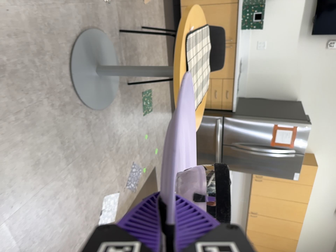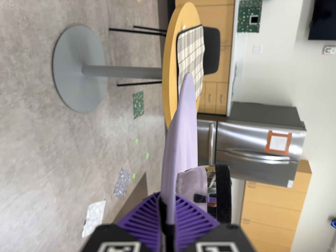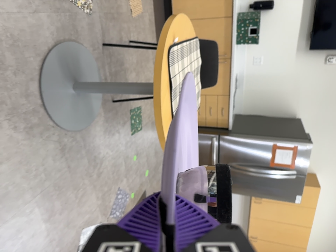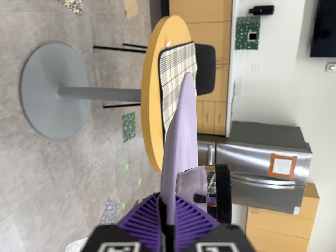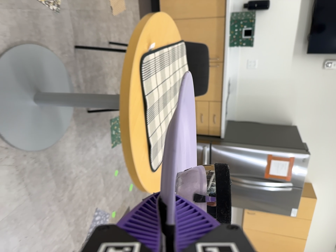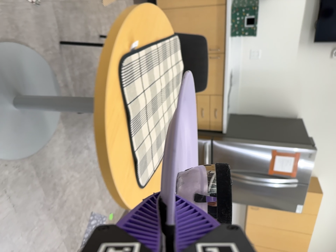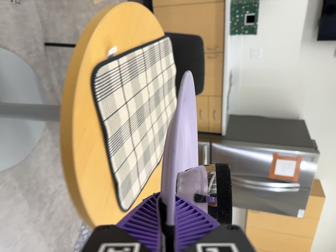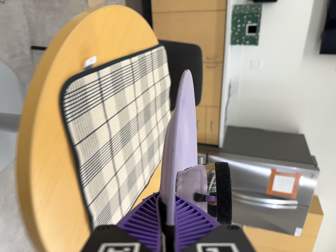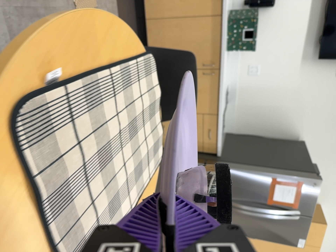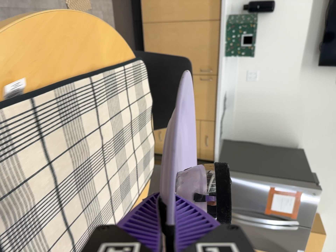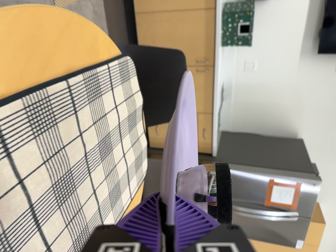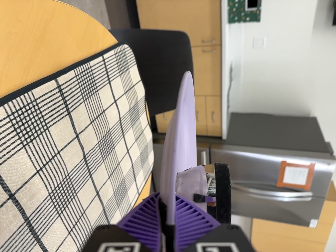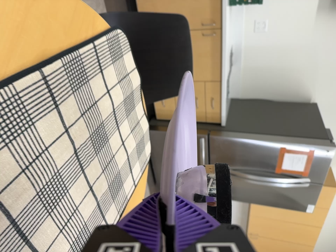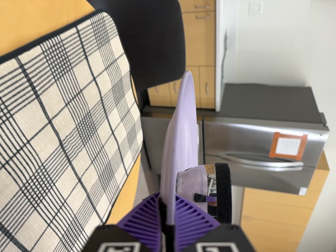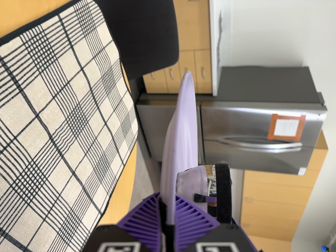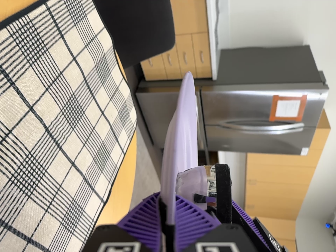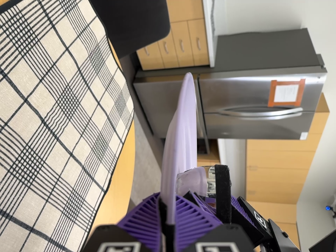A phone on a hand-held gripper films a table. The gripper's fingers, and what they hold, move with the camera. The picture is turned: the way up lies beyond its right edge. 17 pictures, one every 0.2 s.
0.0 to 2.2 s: The camera travels forward and toward the top of its view, about 110 cm, so what stands in front looms larger.
2.2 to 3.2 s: The camera travels forward and to its right, about 8 cm, so what stands in front looms larger. Its aim tips toward the bottom of its view by about 15 degrees, and the scene shifts upward. It rolls about its line of sight by about 10 degrees, and the scene rotates counterclockwise.
The film runs forward here.
